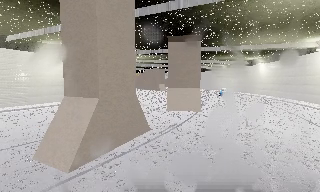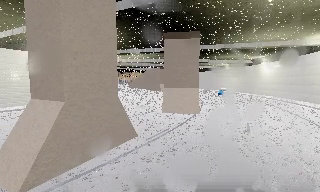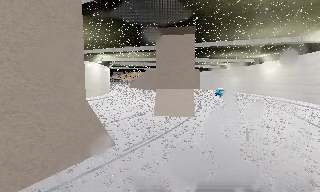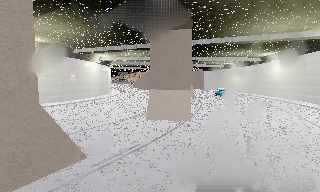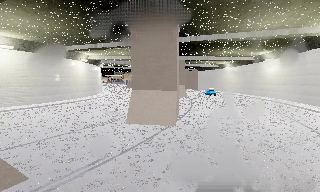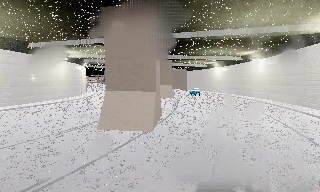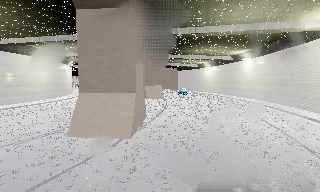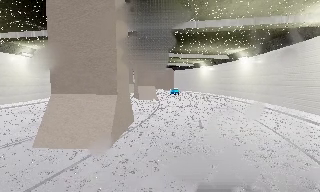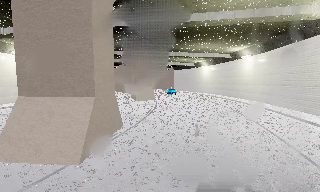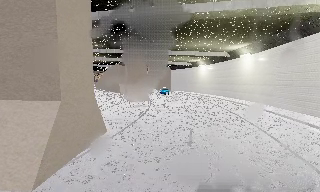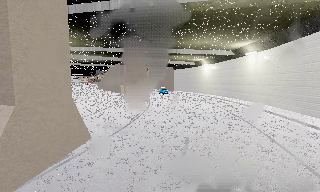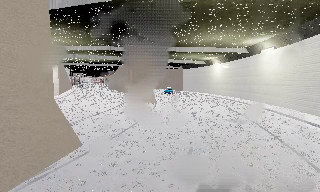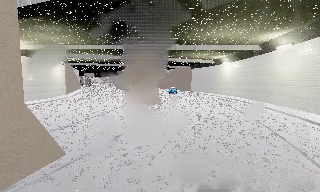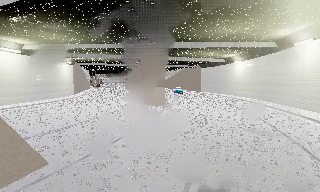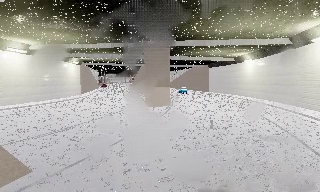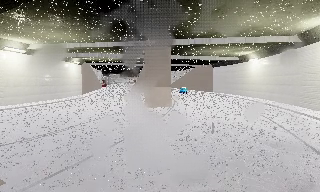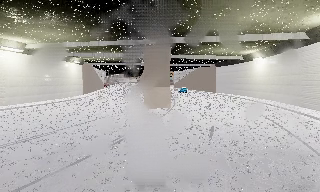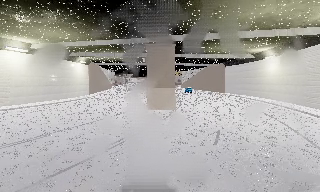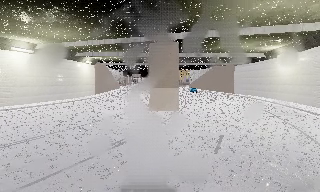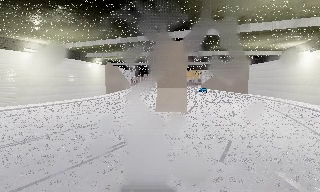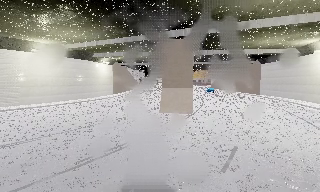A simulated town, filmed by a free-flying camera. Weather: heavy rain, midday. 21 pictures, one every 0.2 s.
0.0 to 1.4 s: The camera travels forward and to its right, about 9 m, so what stands in front looms larger.
1.4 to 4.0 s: The camera pans to its left, which is counterclockwise from overhead, by about 30 degrees. It travels forward and to its right, about 12 m. It loses speed.
The film runs forward here.
